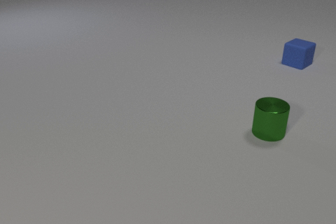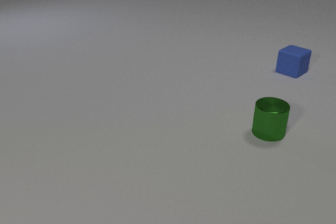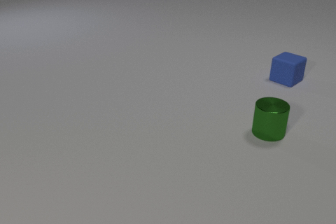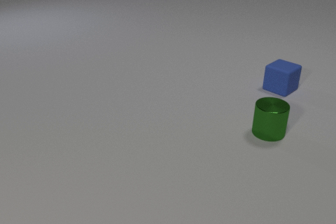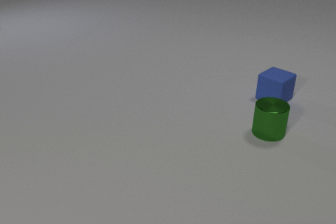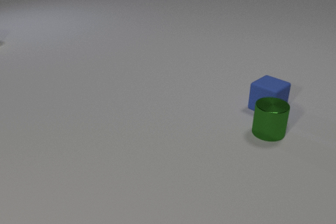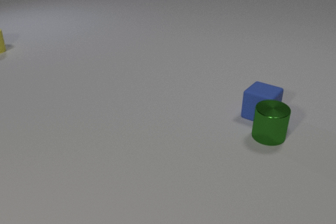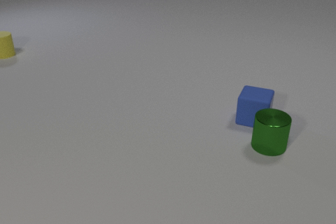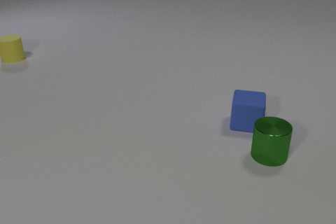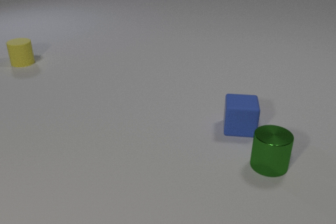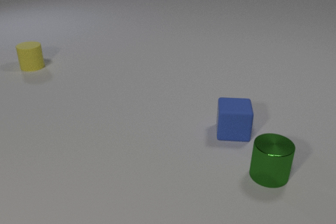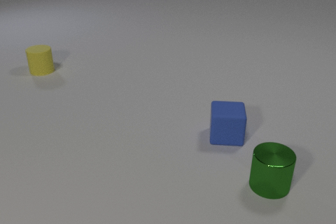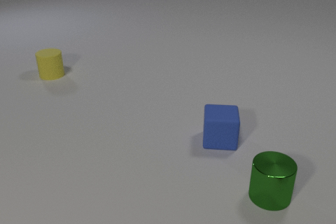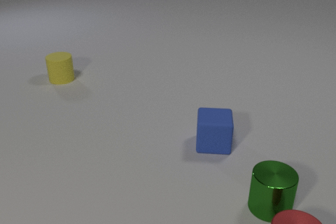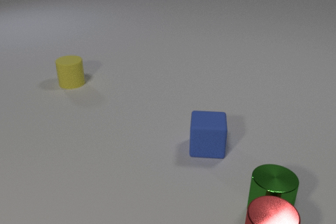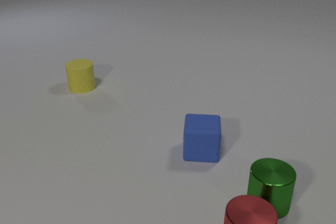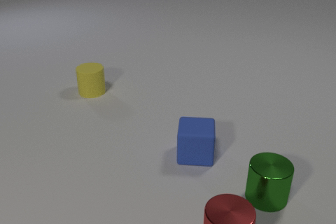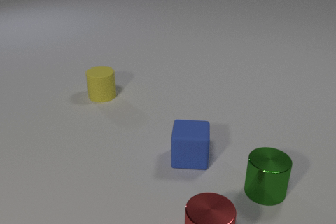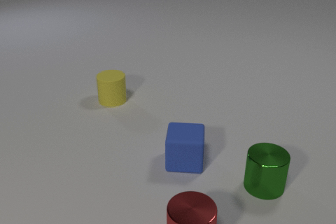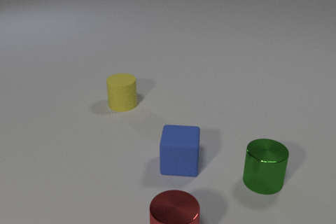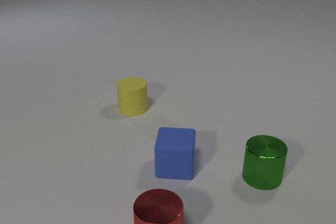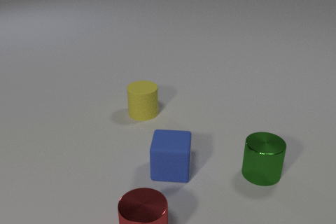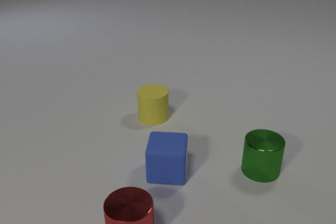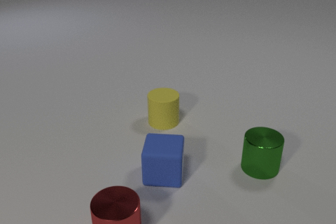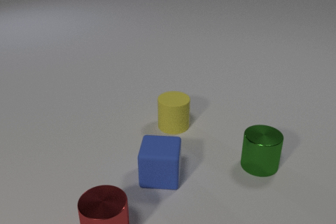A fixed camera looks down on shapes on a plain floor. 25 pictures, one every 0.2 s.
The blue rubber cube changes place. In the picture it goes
toward the camera.
0.0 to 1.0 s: The blue rubber cube slides toward the camera.
1.0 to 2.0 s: The blue rubber cube slides toward the camera and to the left, spins counterclockwise seen from above by about 45 degrees, its near face sliding to the right. The green metal cylinder slides toward the camera. The yellow rubber cylinder comes in at the left edge, slides toward the camera and to the right. The blue rubber cube and the green metal cylinder collide.
2.0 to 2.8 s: The blue rubber cube slides toward the camera and to the left. The green metal cylinder slides toward the camera. The red metal cylinder comes in at the bottom edge, slides to the left and away from the camera. The yellow rubber cylinder slides toward the camera and to the right. The green metal cylinder and the red metal cylinder collide.
2.8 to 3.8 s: The blue rubber cube slides toward the camera and to the left. The green metal cylinder slides away from the camera. The red metal cylinder slides to the left. The yellow rubber cylinder slides toward the camera and to the right.
3.8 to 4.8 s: The blue rubber cube slides to the left and toward the camera. The green metal cylinder slides away from the camera. The red metal cylinder slides to the left. The yellow rubber cylinder slides to the right and toward the camera.
How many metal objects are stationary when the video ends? 0.
How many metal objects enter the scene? 1.
How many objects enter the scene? 2.
